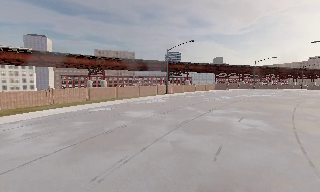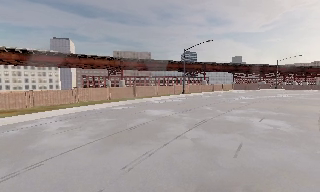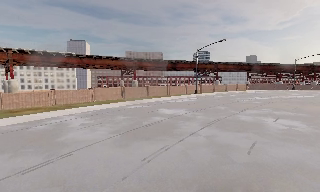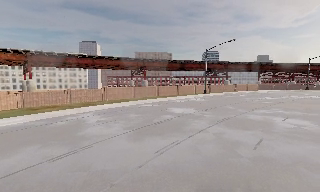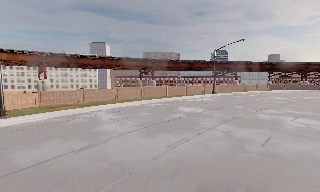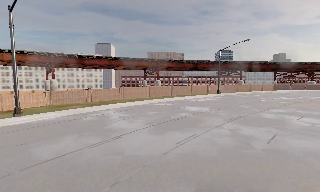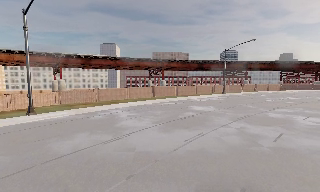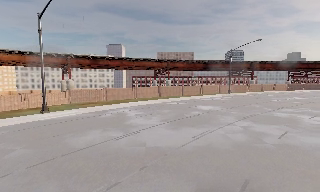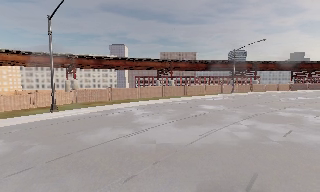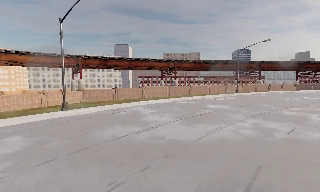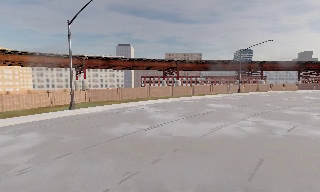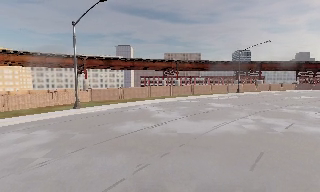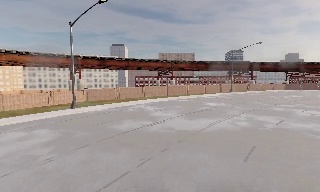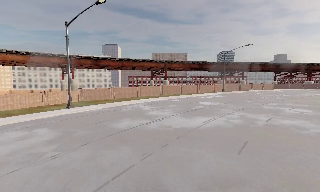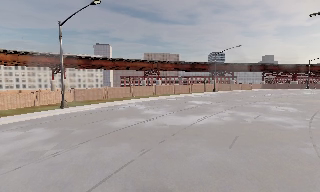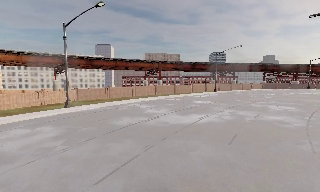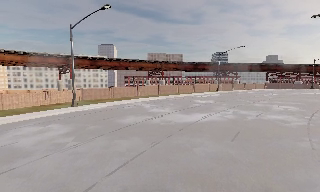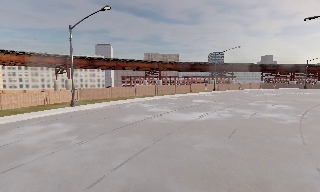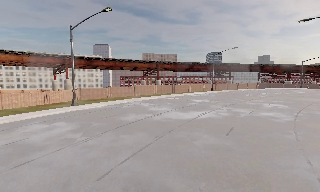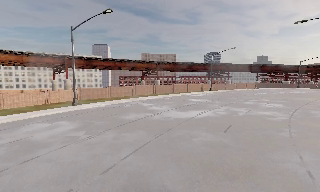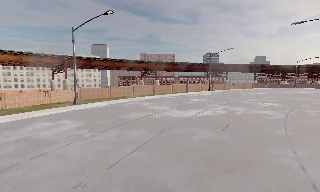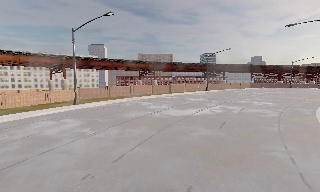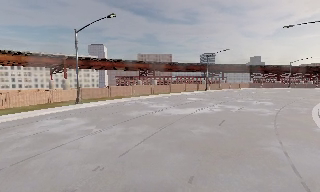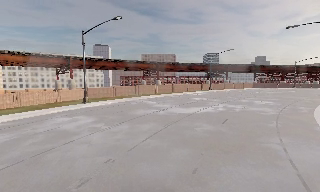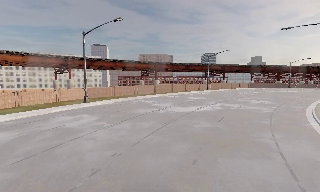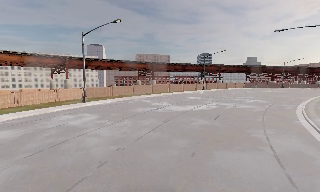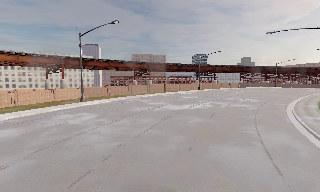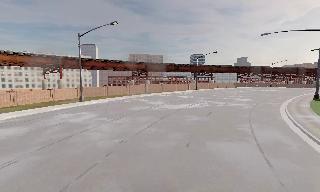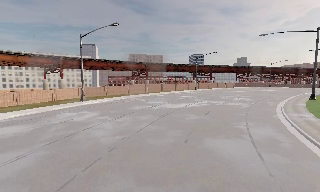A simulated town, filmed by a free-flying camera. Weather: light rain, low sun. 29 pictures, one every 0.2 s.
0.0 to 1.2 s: The camera swings to its left by about 20 degrees, and the scene slides to the right. It travels backward and to its left, about 3.5 m, so what stands in front gets smaller.
1.2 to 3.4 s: The camera travels backward and to its left, about 6 m, so what stands in front gets smaller.
3.4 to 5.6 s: The camera travels backward, about 6 m, so what stands in front gets smaller.
The film runs backward here.
